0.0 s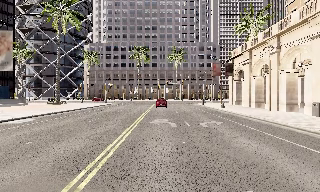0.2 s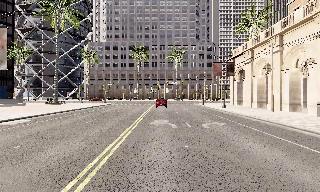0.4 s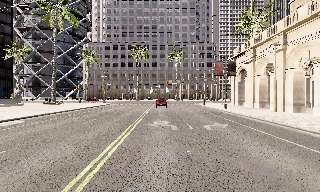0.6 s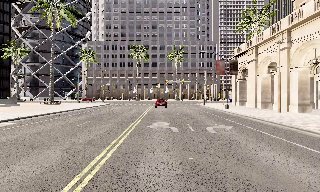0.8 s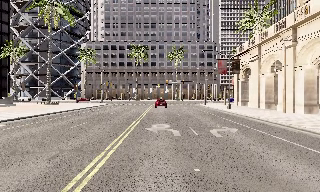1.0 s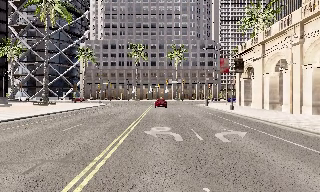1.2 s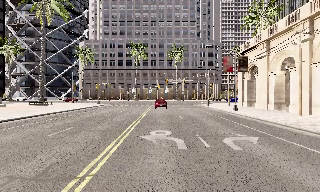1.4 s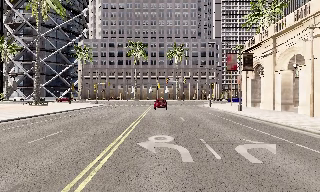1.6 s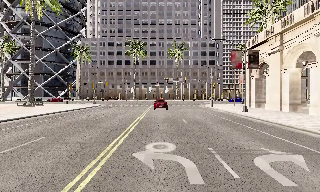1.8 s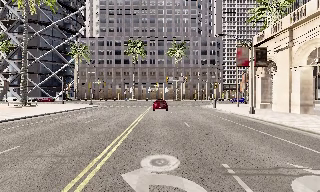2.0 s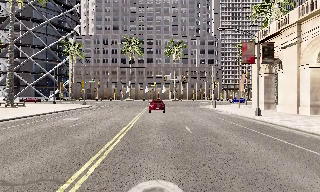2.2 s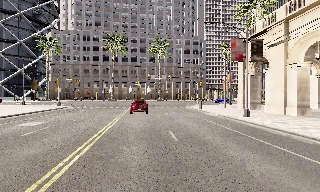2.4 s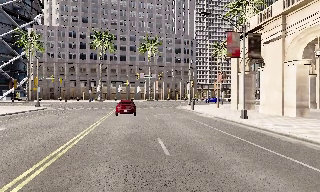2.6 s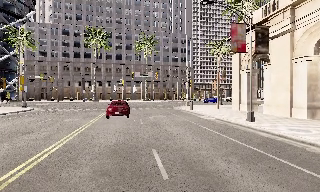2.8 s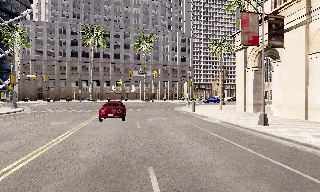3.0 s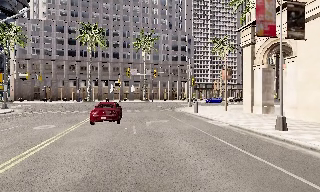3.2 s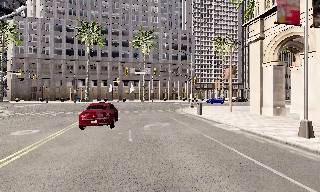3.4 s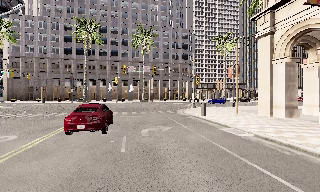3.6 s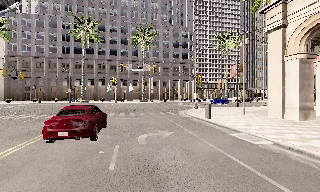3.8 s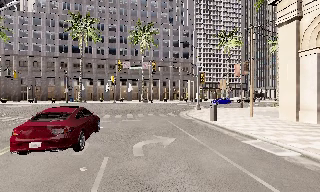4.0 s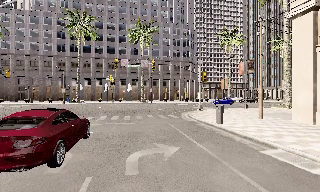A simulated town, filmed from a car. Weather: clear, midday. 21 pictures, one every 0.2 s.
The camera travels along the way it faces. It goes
forward.
0.0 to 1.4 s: The camera travels forward, about 5 m, so what stands in front looms larger. It gains speed.
1.4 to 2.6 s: The camera swings to its right by about 10 degrees, and the scene slides to the left. It travels forward, about 9 m, so what stands in front looms larger.
2.6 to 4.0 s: The camera travels forward, about 9 m, so what stands in front looms larger.
The film runs forward here.
